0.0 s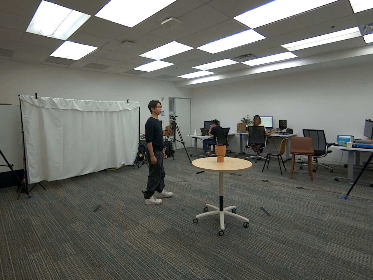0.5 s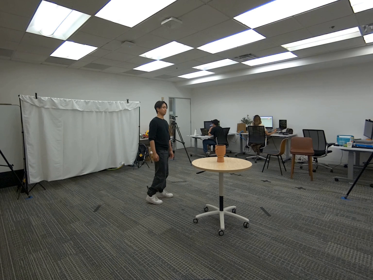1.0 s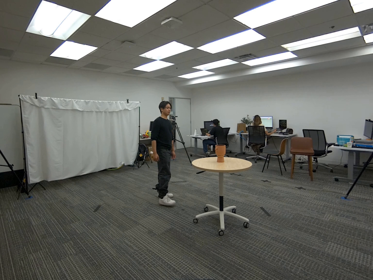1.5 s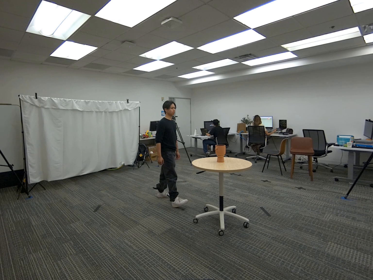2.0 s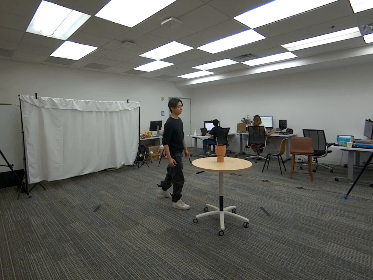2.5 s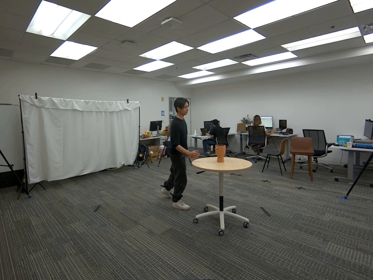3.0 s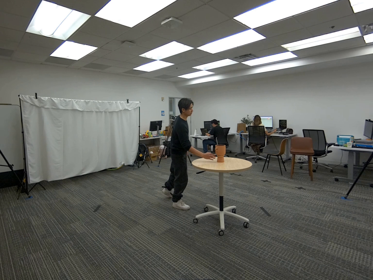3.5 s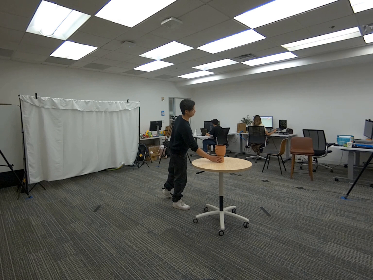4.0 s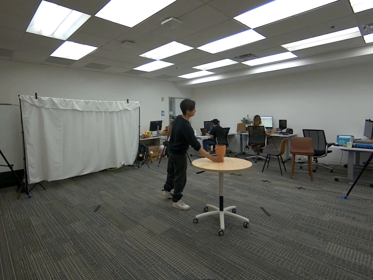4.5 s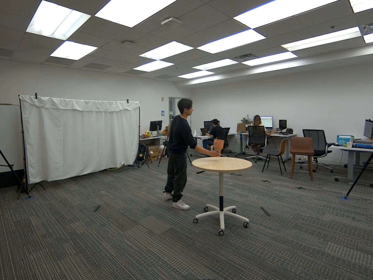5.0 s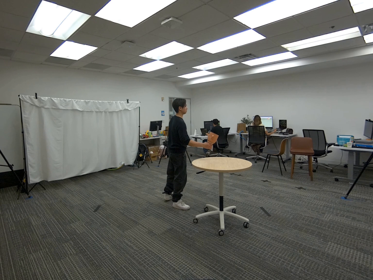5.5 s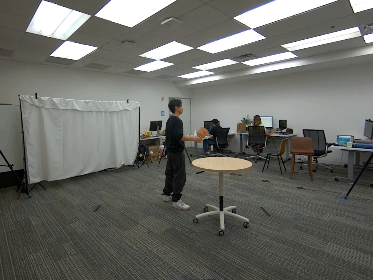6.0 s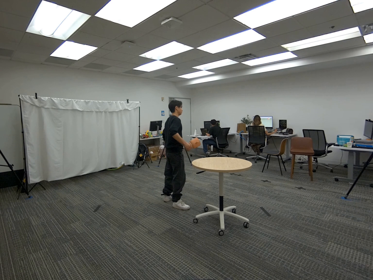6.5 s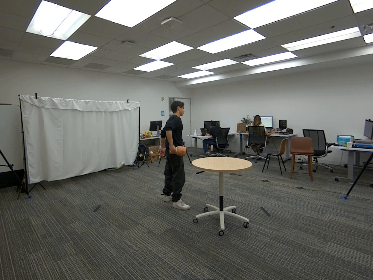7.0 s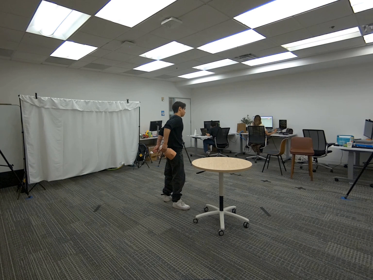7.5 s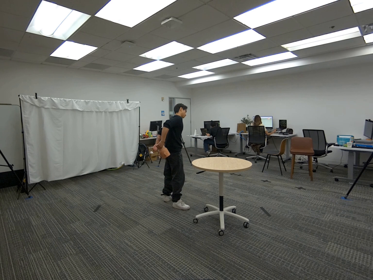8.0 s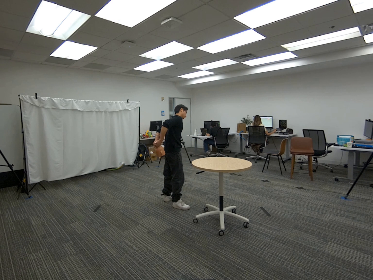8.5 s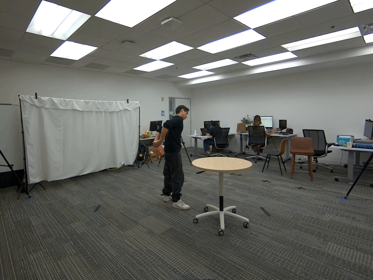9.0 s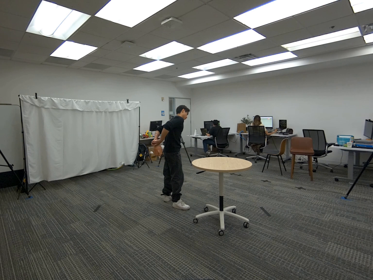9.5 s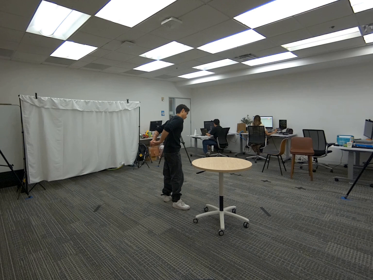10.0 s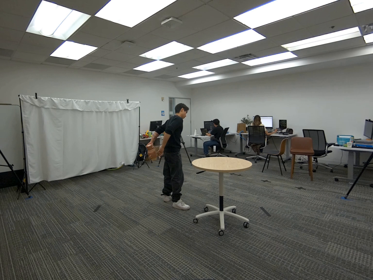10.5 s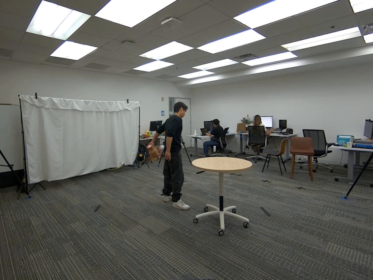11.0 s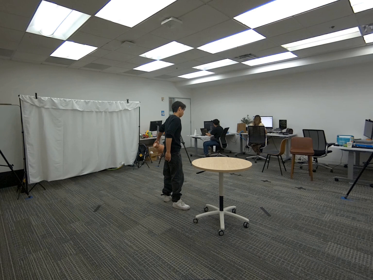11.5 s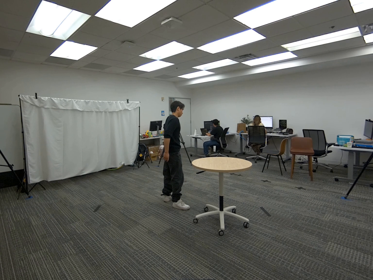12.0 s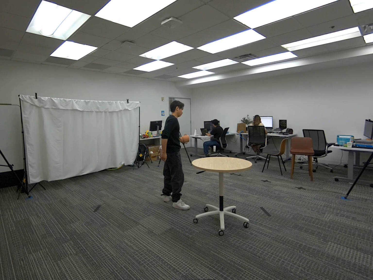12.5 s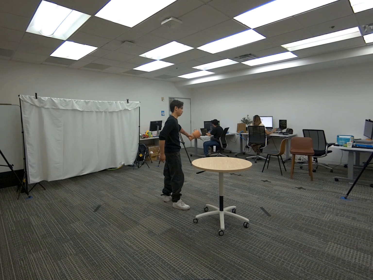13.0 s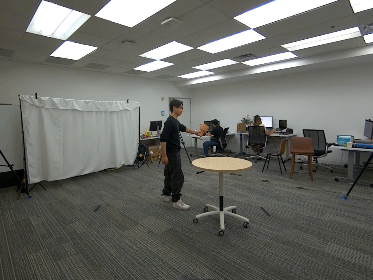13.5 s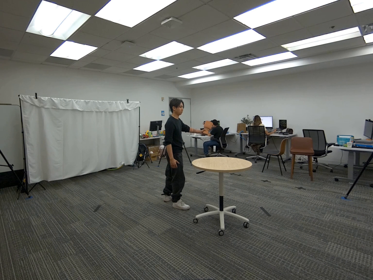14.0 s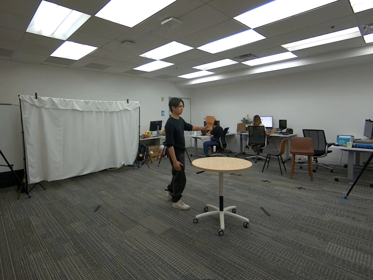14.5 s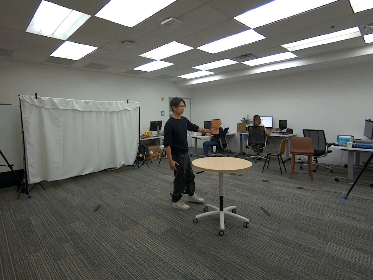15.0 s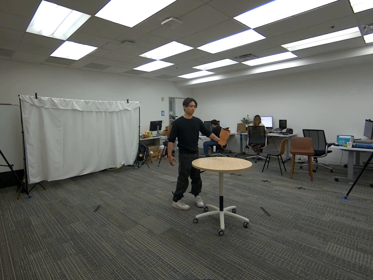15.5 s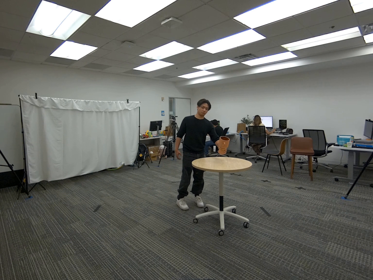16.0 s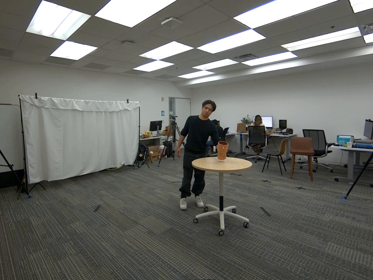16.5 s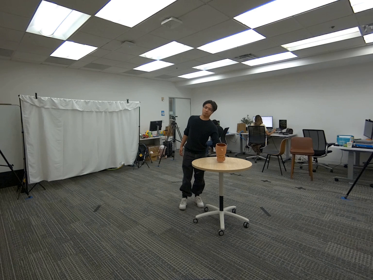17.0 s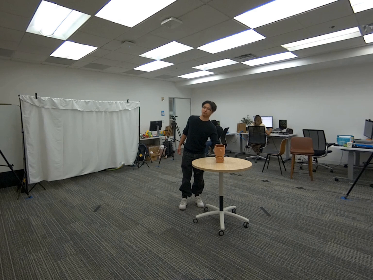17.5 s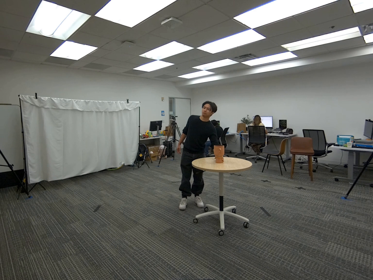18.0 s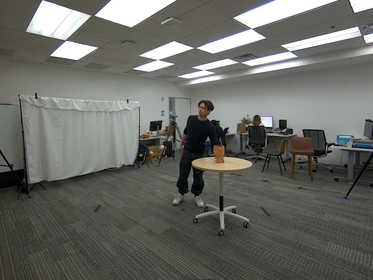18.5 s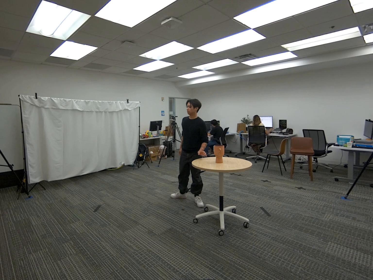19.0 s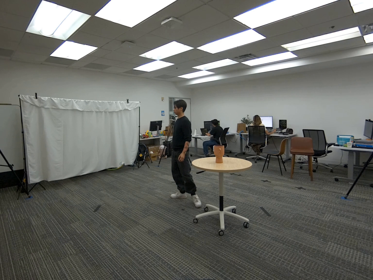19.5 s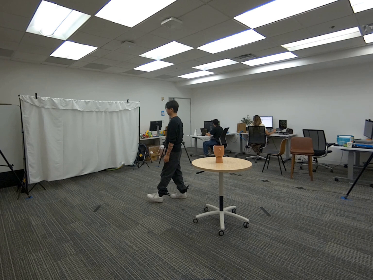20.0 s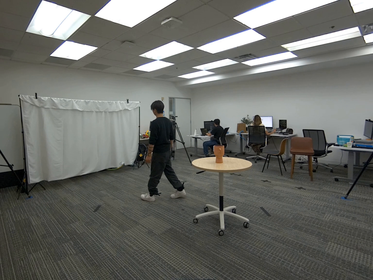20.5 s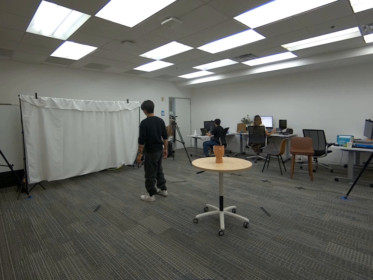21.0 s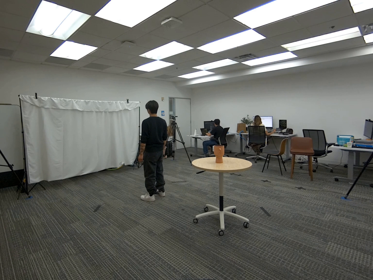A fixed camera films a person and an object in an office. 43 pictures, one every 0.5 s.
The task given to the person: Walk over to the ceramic vase on the round table and pick it up with your right hand. pass the vase to your left hand behind your back. Place the vase on the round table when finished.
